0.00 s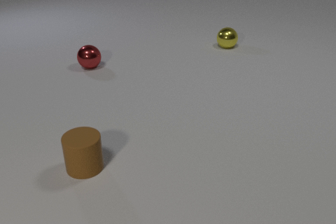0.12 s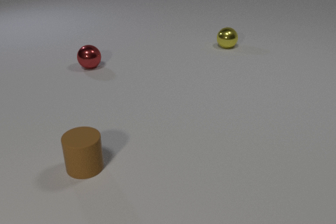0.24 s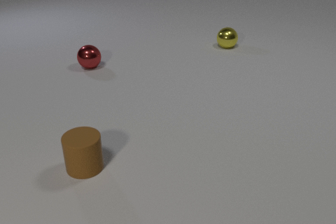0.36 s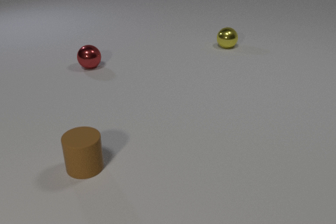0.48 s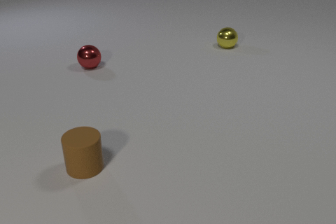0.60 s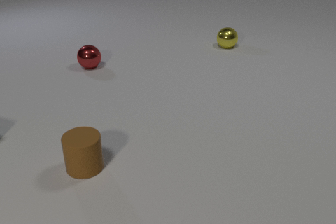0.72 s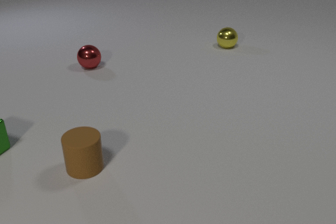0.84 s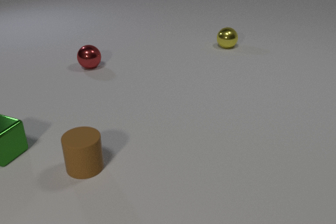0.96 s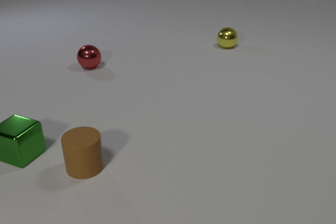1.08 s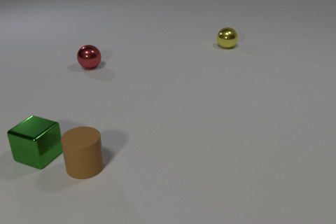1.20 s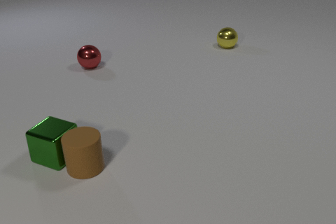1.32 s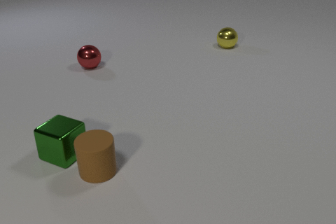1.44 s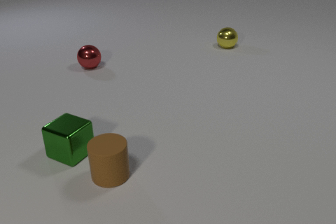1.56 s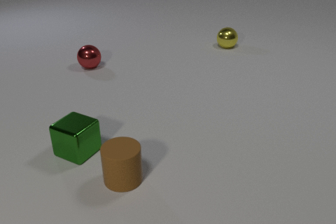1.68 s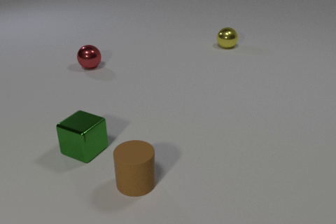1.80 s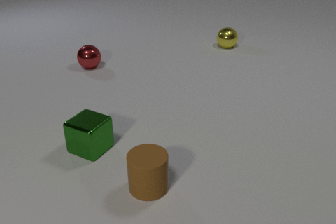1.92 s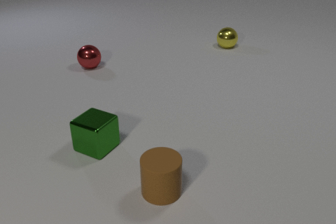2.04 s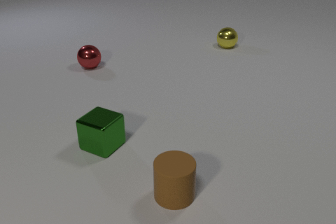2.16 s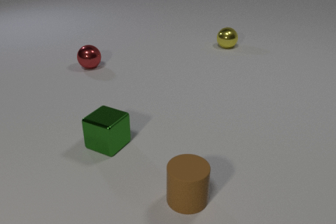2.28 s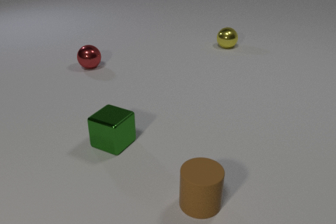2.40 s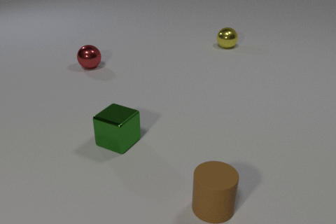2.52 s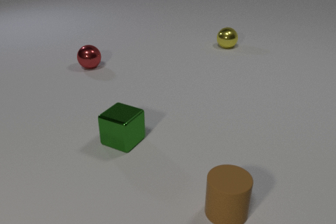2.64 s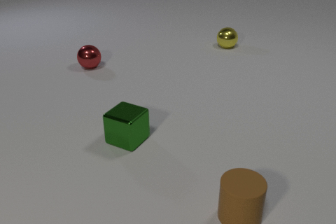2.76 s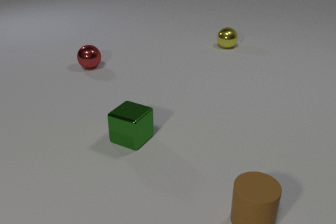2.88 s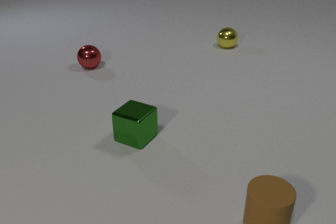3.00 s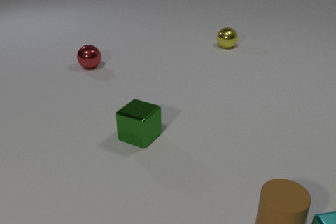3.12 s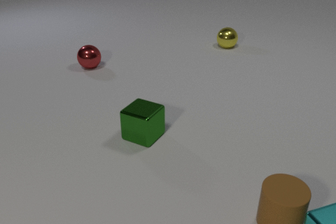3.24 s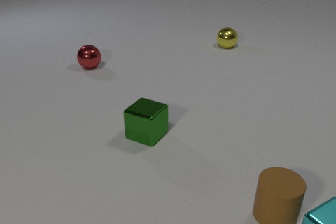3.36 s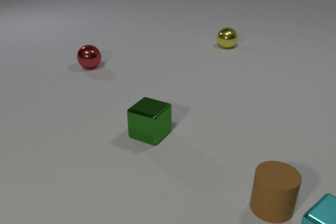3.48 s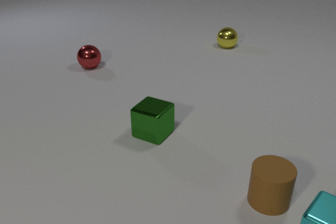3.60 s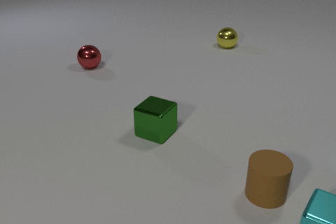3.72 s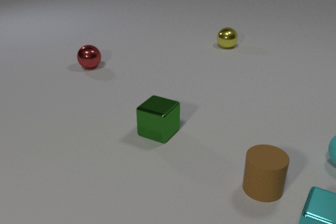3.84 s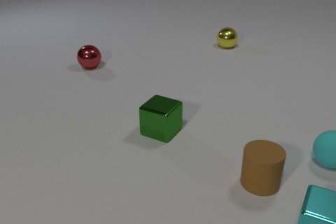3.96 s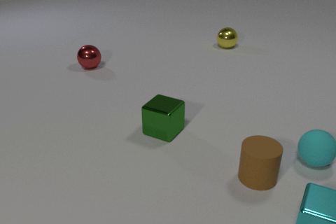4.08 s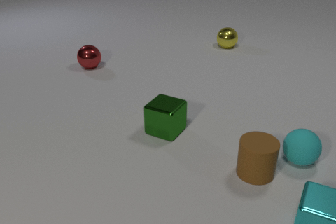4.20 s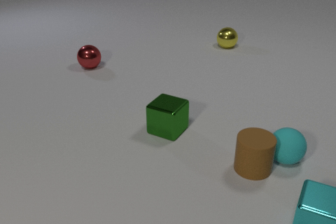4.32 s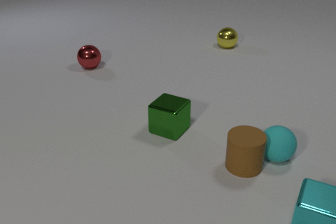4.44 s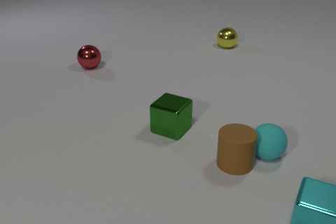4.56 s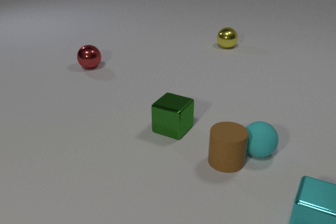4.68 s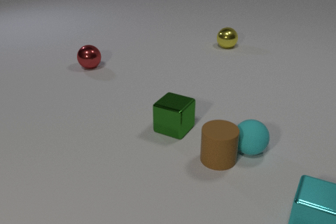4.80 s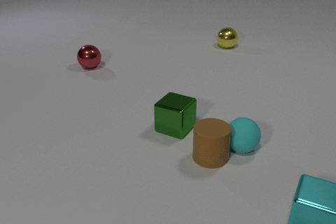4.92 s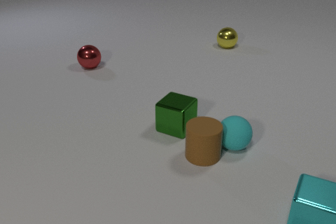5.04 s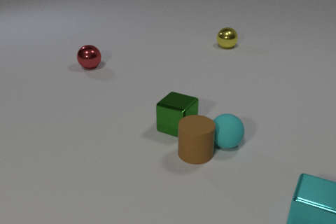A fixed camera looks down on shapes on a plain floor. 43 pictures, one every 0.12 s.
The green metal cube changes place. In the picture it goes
to the right.
0.00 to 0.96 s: The green metal cube comes in at the left edge, slides to the right and toward the camera.
0.96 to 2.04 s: The green metal cube slides to the right. The brown rubber cylinder slides to the right and toward the camera. The green metal cube and the brown rubber cylinder collide.
2.04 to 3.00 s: The green metal cube slides to the right. The brown rubber cylinder slides to the right. The cyan metal cube comes in at the bottom edge, slides to the left.
3.00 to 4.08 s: The green metal cube slides to the right and away from the camera. The brown rubber cylinder slides away from the camera. The cyan metal cube slides away from the camera and to the left, spins so that its near face slides to the right, counterclockwise seen from above. The cyan rubber sphere comes in at the right edge, rolls to the left. The brown rubber cylinder and the cyan metal cube collide.
4.08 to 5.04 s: The green metal cube slides to the right. The brown rubber cylinder slides to the left. The cyan metal cube slides away from the camera. The cyan rubber sphere rolls to the left. The brown rubber cylinder and the cyan rubber sphere collide.
Are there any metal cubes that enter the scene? yes.
Are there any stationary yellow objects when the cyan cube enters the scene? yes.
How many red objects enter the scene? 0.
